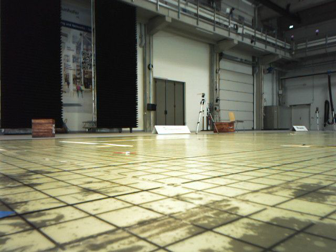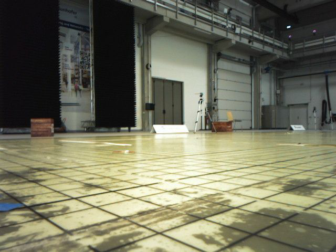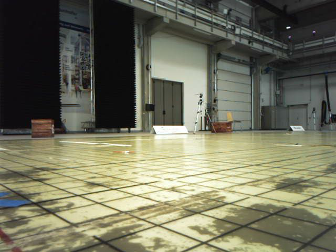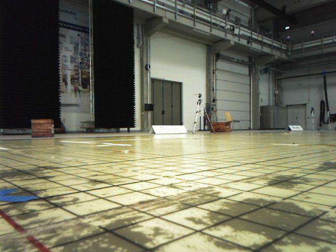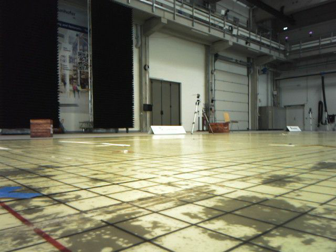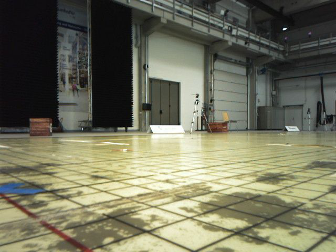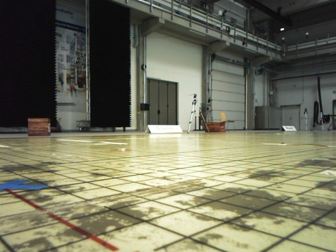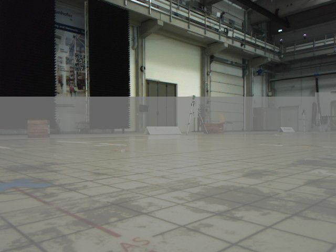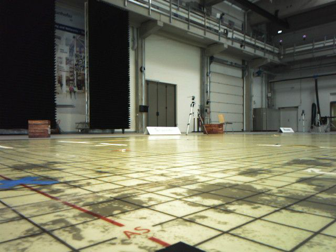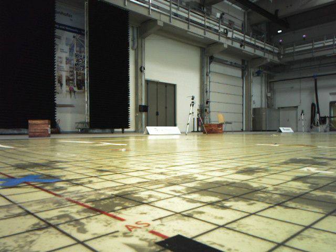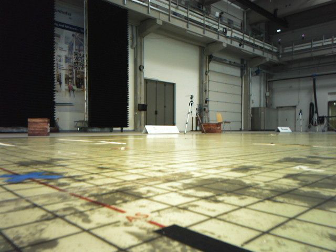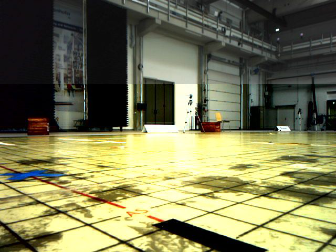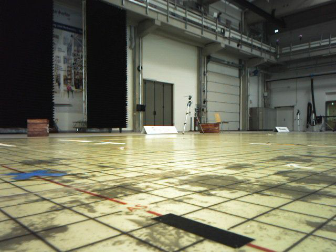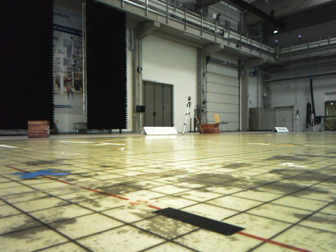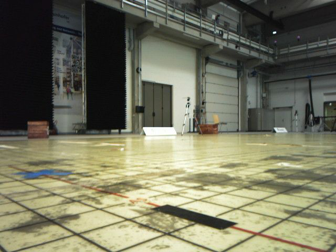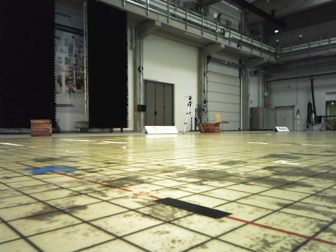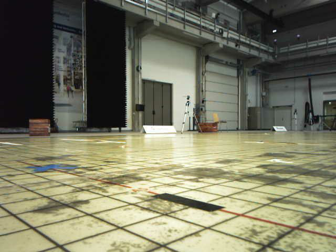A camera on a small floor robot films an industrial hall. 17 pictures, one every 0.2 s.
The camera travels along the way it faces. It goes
backward.
0.0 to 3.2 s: The camera travels backward, about 0.6 m, so what stands in front gets smaller.
The film runs backward here.
